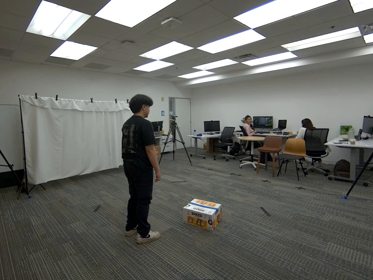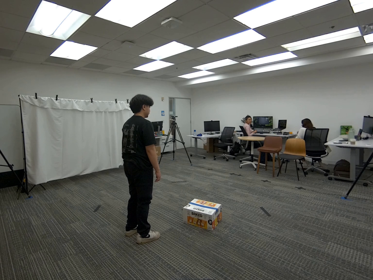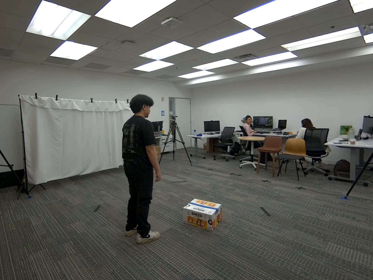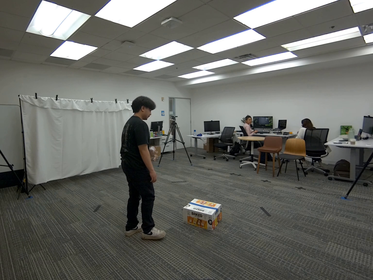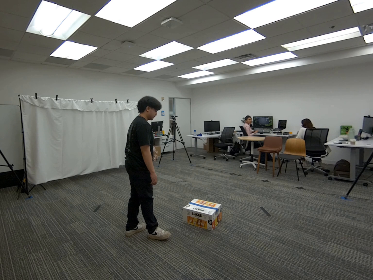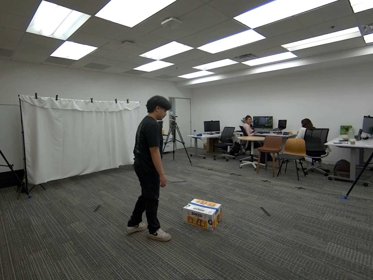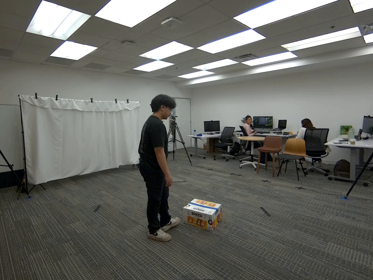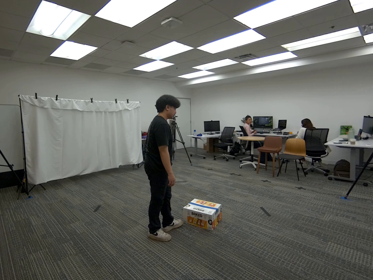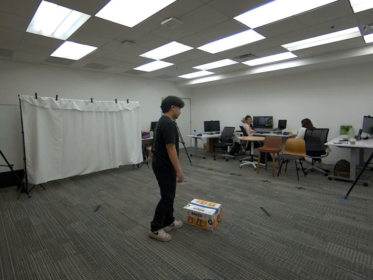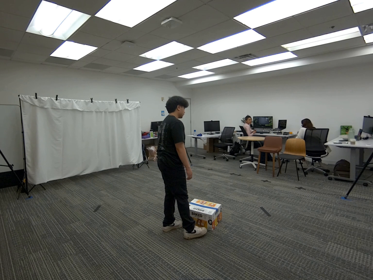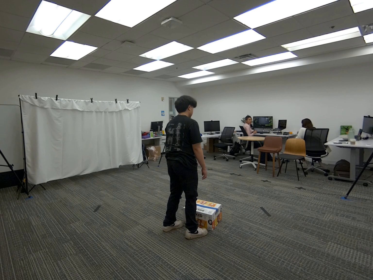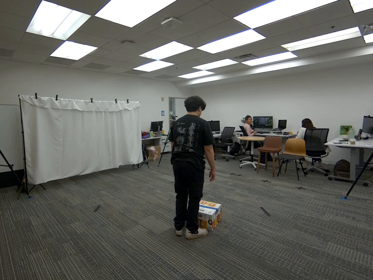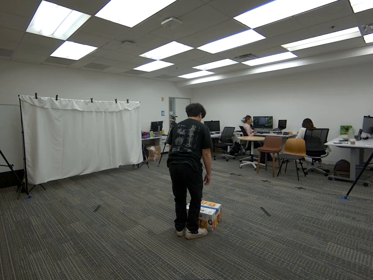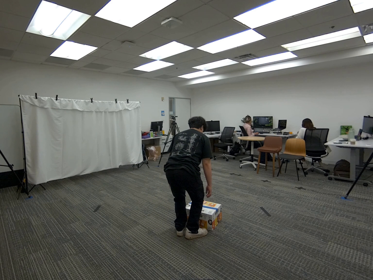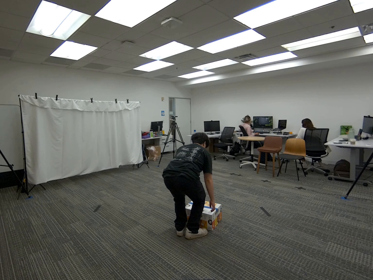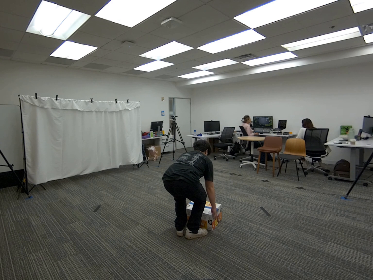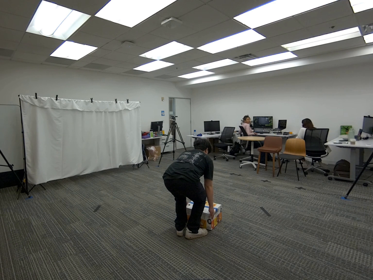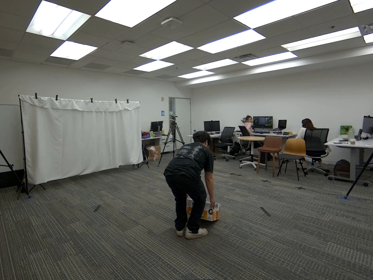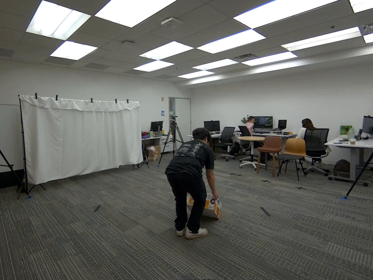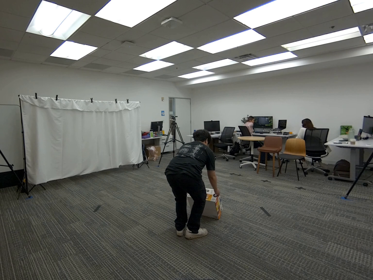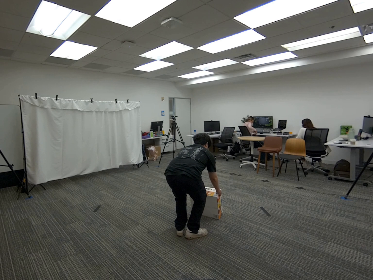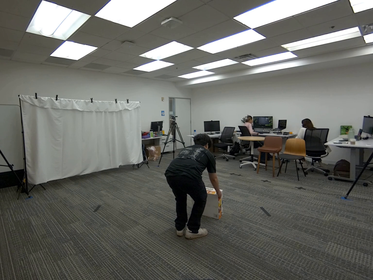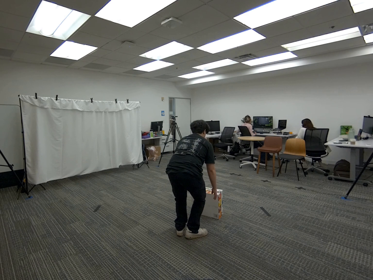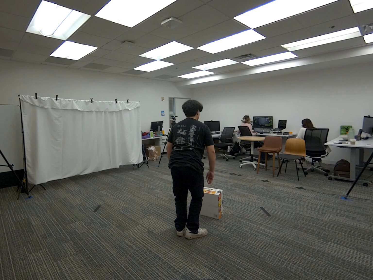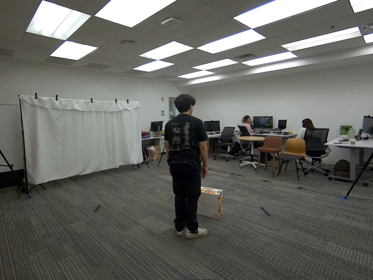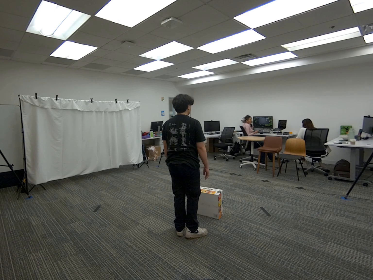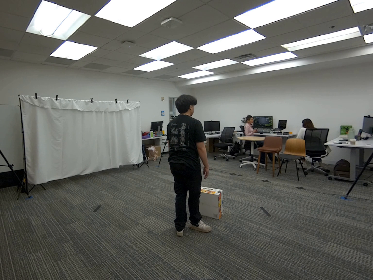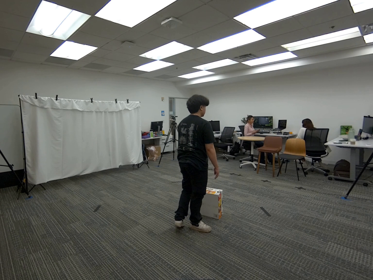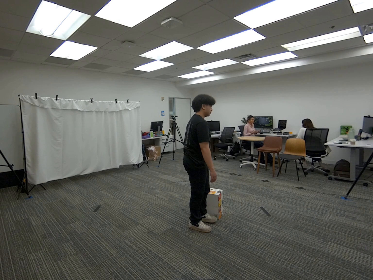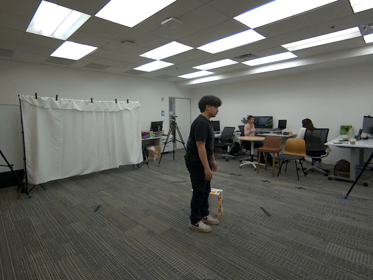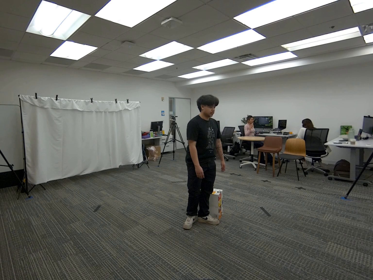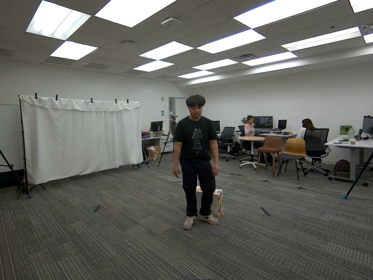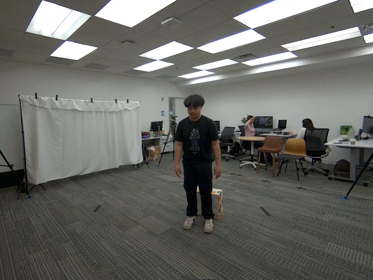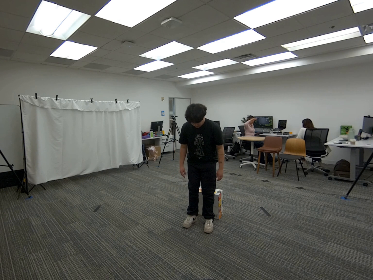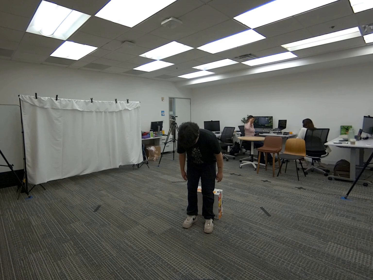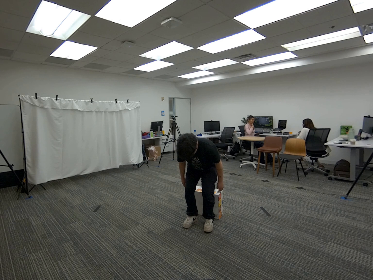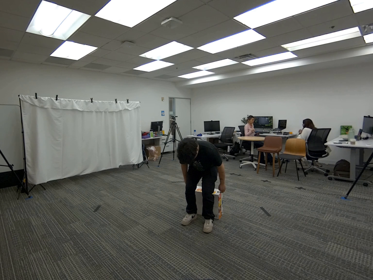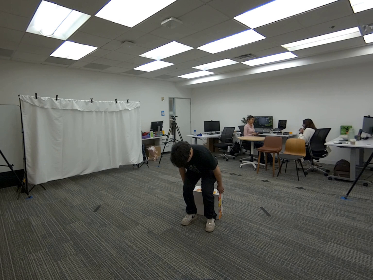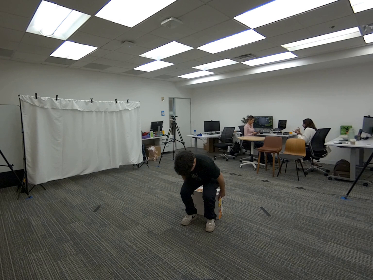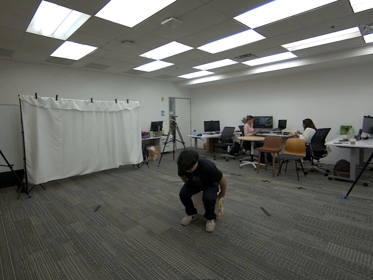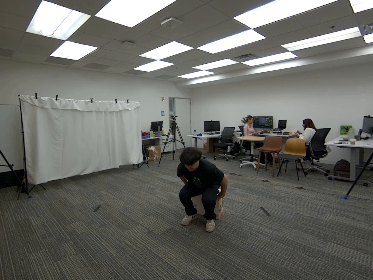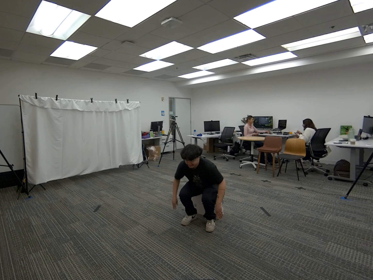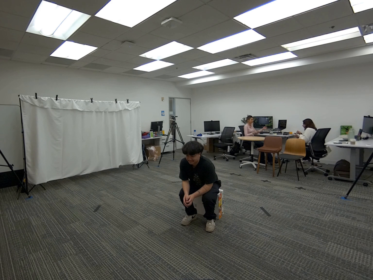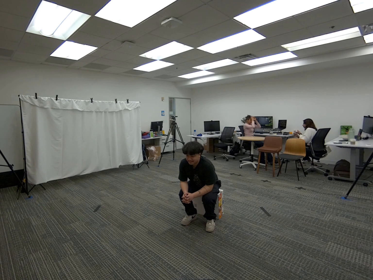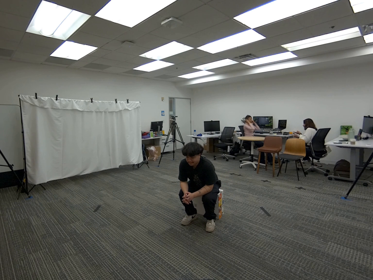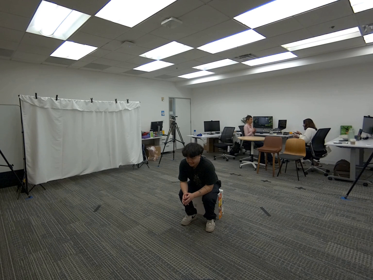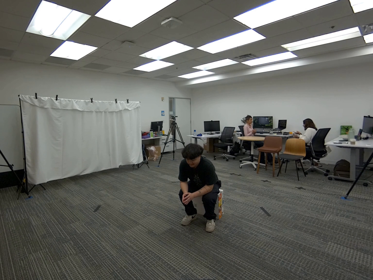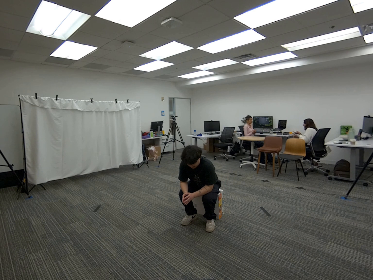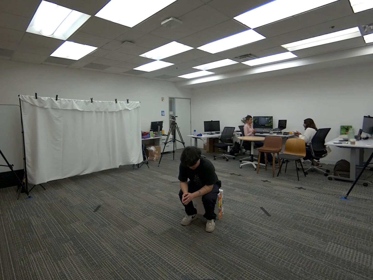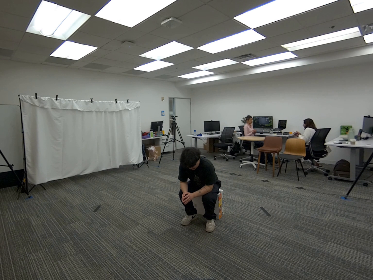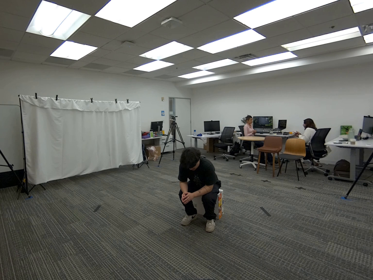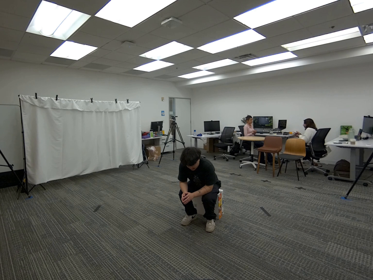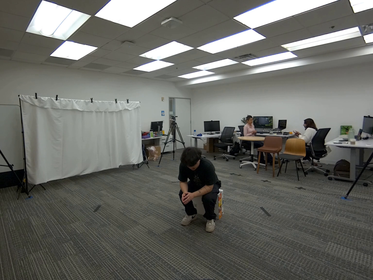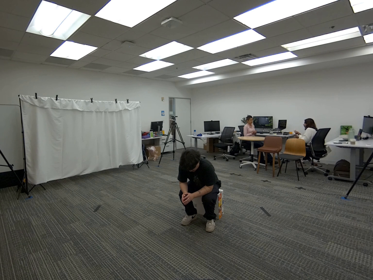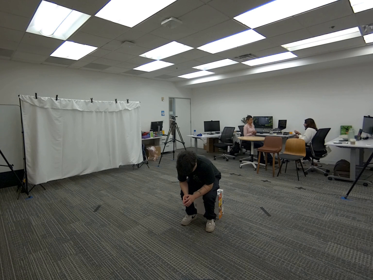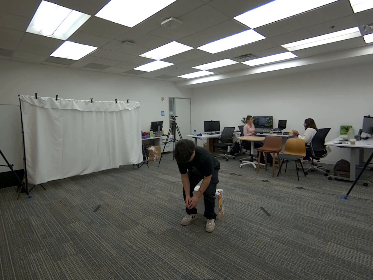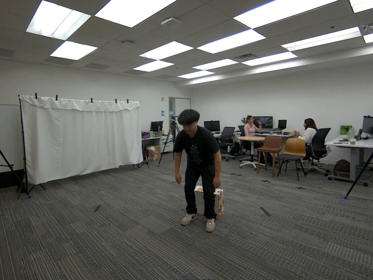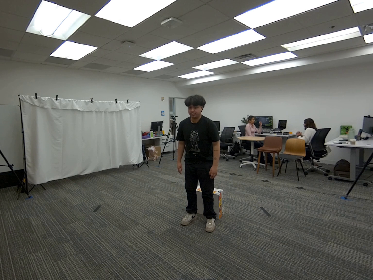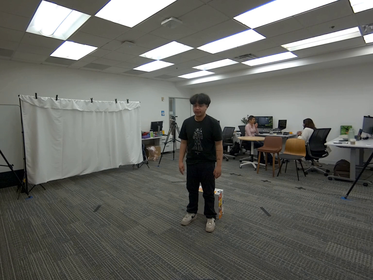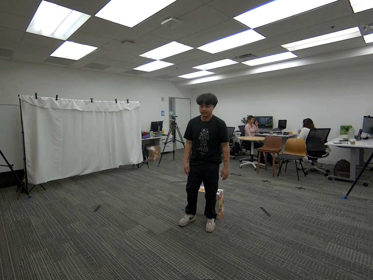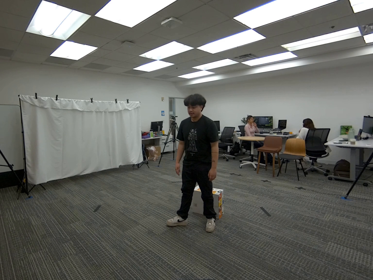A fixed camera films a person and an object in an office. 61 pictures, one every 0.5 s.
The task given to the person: Walk over to the snack box. Place it on its side and lightly sit down on the box until the end of sequence. Stand up when finished.
